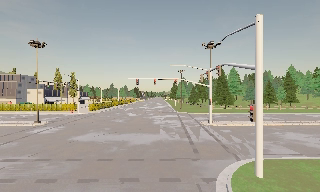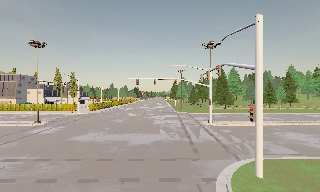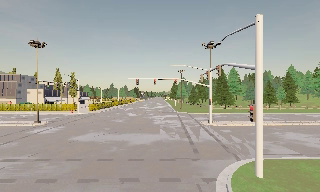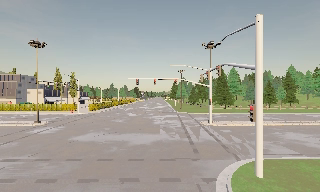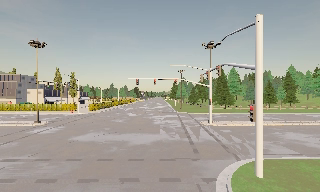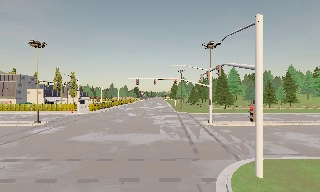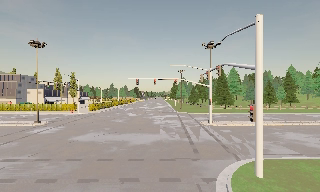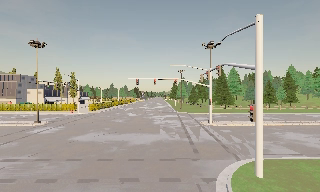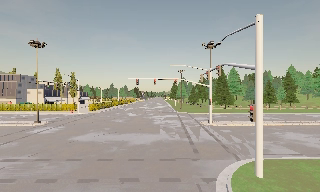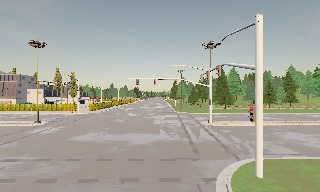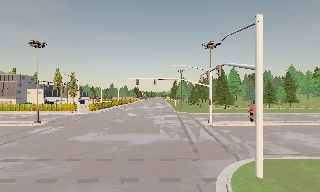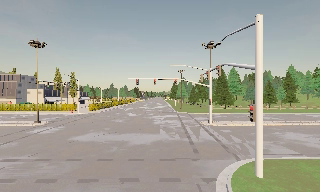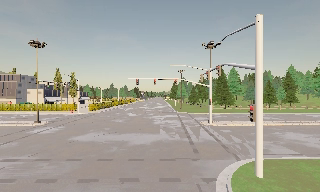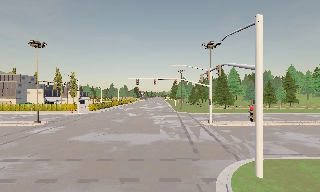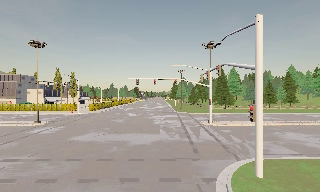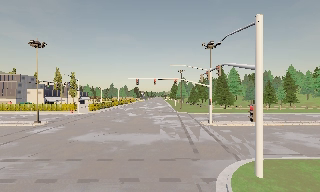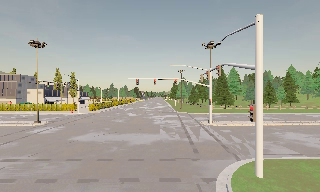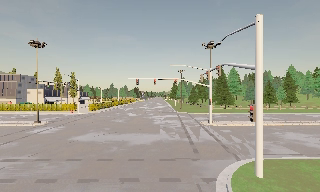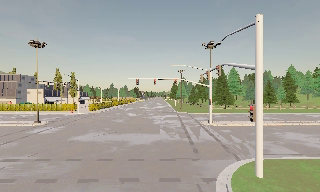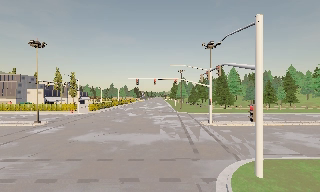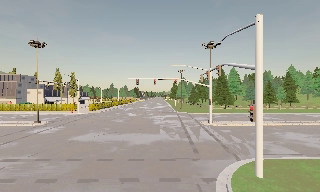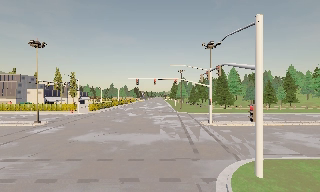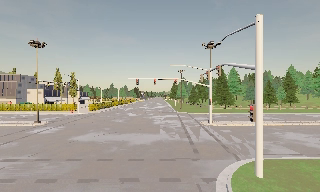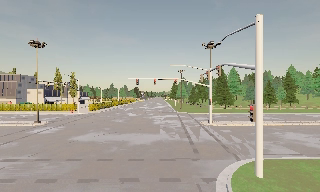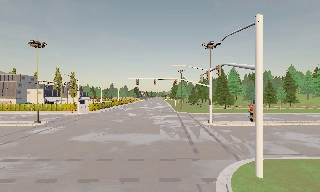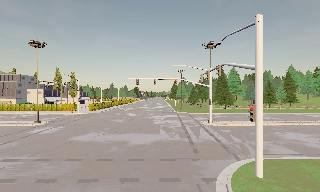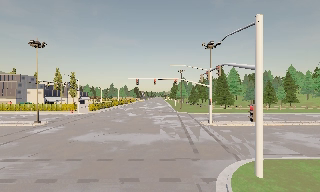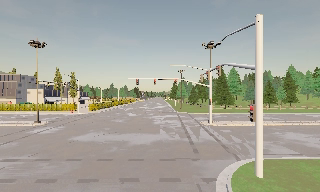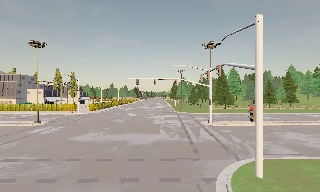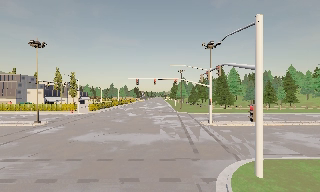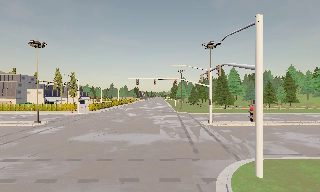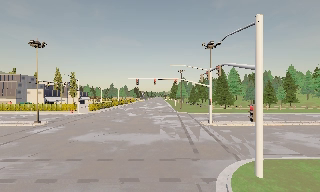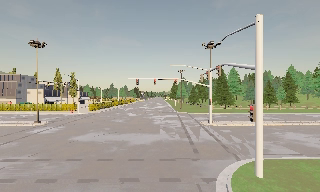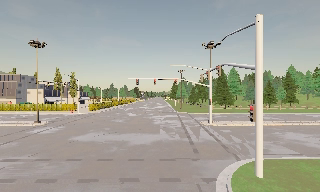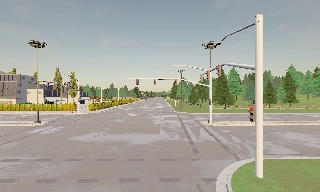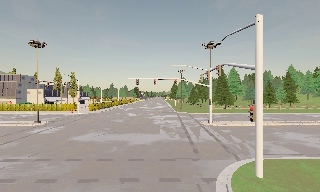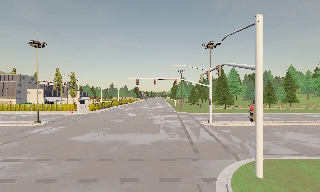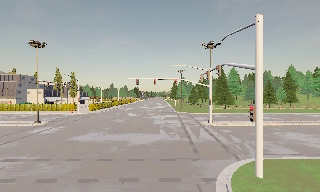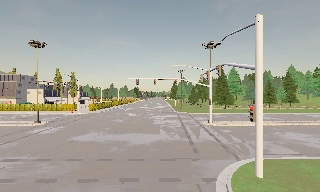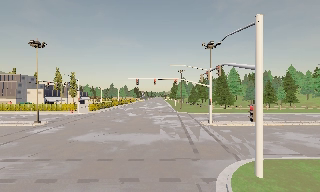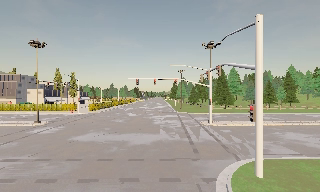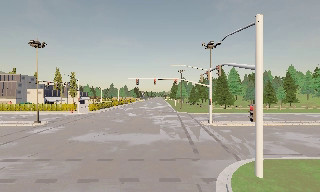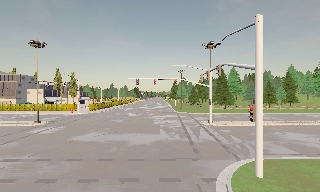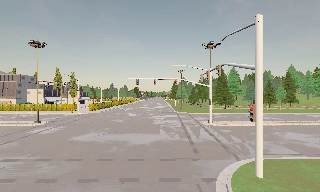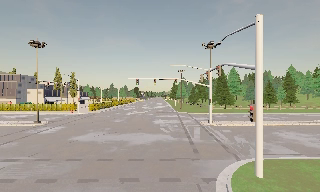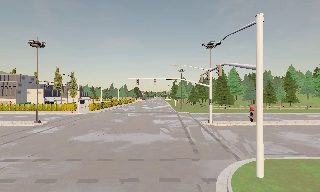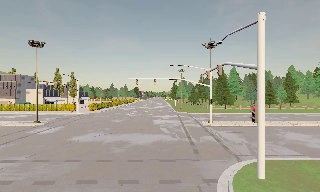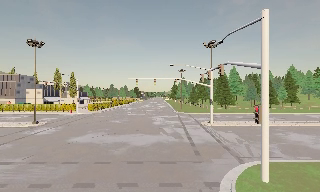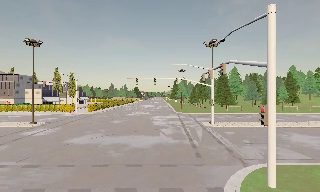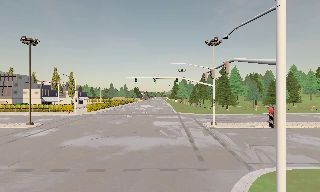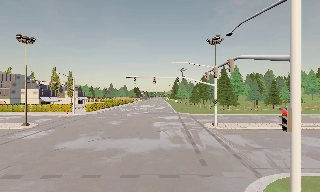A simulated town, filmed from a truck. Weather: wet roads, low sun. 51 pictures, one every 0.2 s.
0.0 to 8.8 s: The camera keeps its place and its aim.
8.8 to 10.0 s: The camera travels forward, about 2 m, so what stands in front looms larger. It gains speed.
The film runs forward here.
